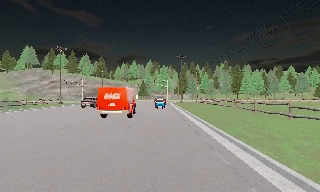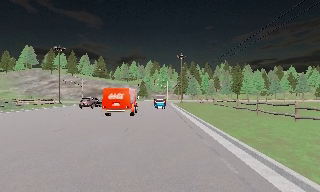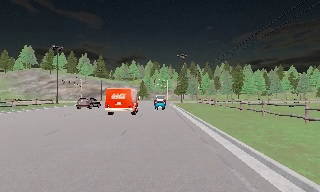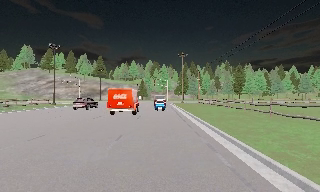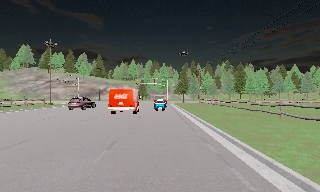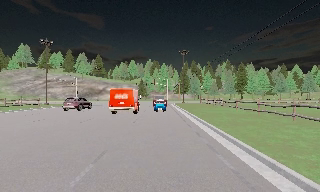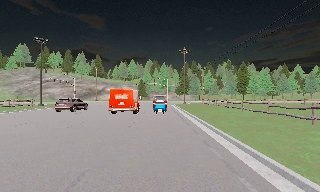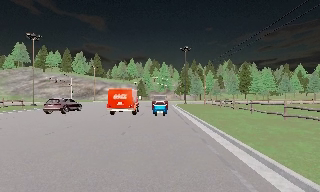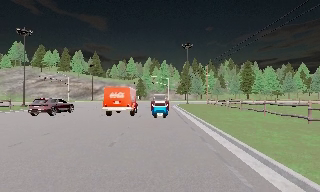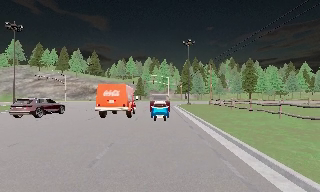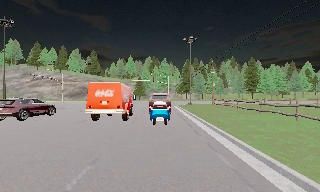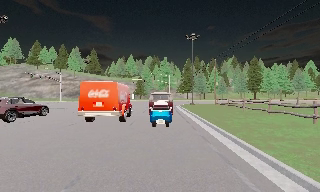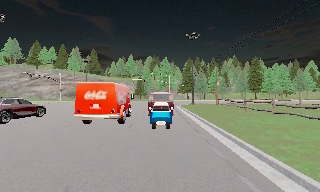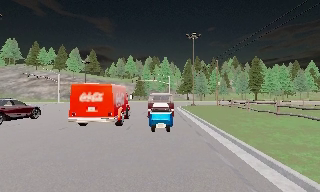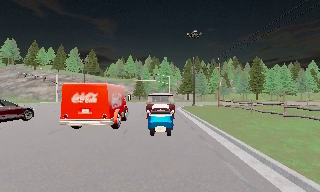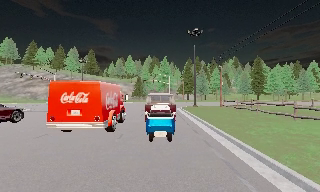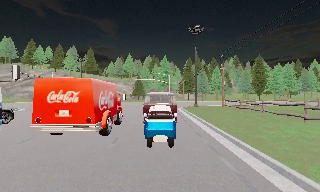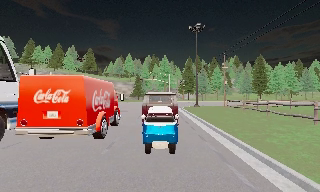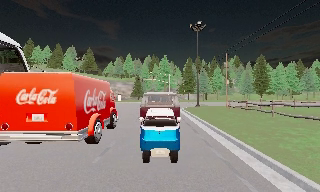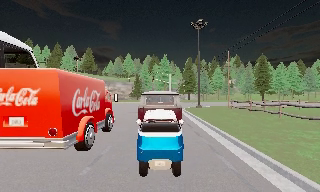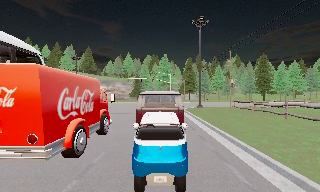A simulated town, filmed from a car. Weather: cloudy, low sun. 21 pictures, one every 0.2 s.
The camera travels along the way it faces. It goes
forward.
0.0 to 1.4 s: The camera travels forward, about 7 m, so what stands in front looms larger. It gains speed.
1.4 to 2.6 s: The camera travels forward, about 7 m, so what stands in front looms larger. It loses speed.
2.6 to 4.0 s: The camera travels forward, about 5 m, so what stands in front looms larger.
The film runs forward here.
